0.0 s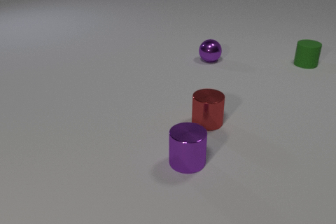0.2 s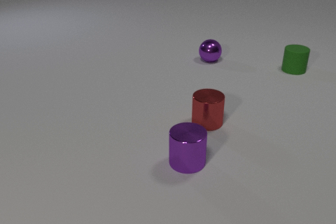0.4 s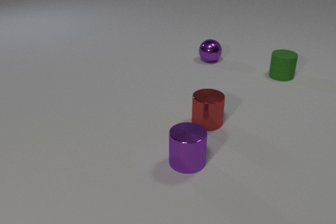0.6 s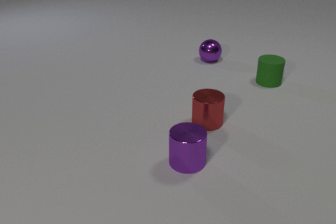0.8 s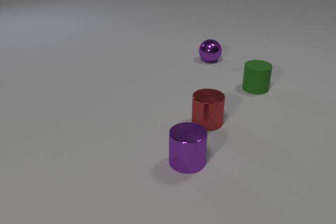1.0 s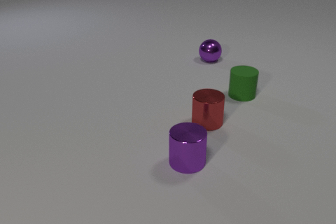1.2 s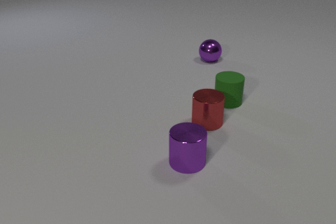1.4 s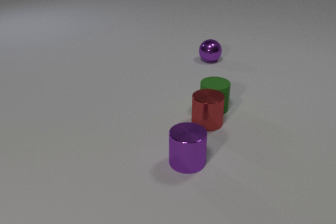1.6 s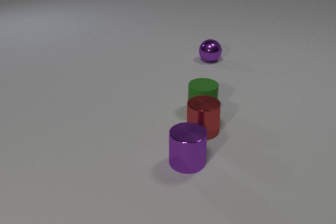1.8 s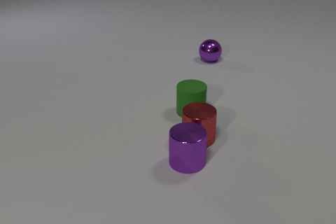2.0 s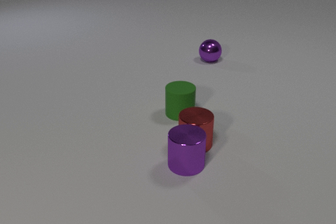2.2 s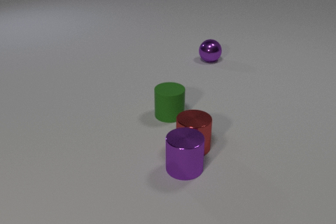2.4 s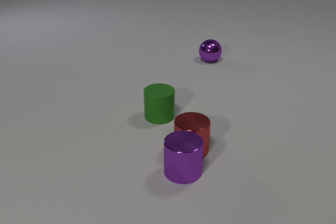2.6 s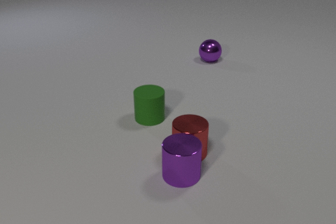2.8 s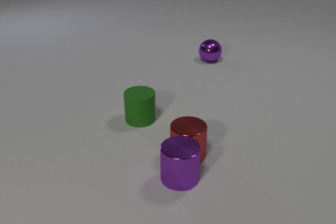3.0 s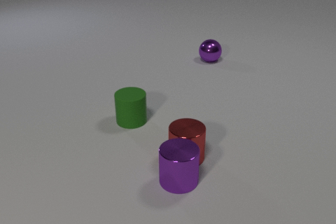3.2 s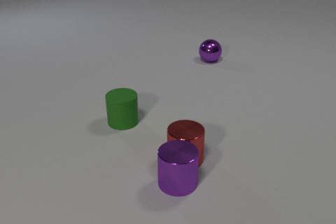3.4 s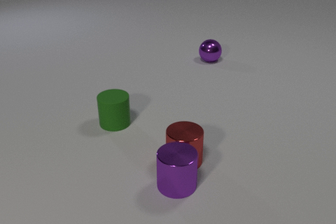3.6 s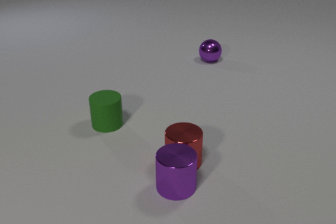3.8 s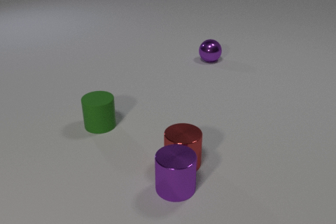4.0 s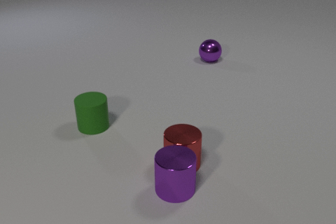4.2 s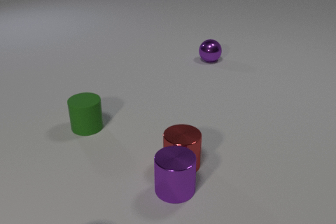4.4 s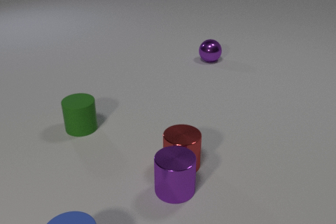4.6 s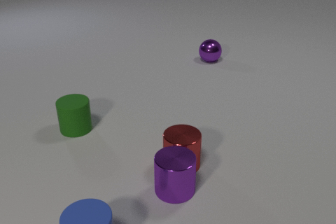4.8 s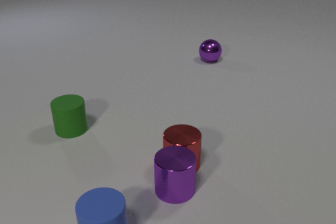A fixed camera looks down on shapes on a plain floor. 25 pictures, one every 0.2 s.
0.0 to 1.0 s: The green rubber cylinder slides toward the camera and to the left.
1.0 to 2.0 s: The green rubber cylinder slides to the left and toward the camera. The red metal cylinder slides toward the camera. The green rubber cylinder and the red metal cylinder collide. The red metal cylinder and the purple metal cylinder collide.
2.0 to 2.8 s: The green rubber cylinder slides to the left. The red metal cylinder slides toward the camera. The purple metal cylinder slides toward the camera.
2.8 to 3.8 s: The green rubber cylinder slides to the left. The red metal cylinder slides toward the camera. The purple metal cylinder slides toward the camera.
3.8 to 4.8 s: The green rubber cylinder slides to the left. The blue rubber cylinder comes in at the bottom edge, slides to the right and away from the camera.
What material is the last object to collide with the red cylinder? metal.
How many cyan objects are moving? 0.
What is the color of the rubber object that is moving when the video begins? green.
